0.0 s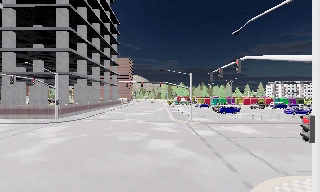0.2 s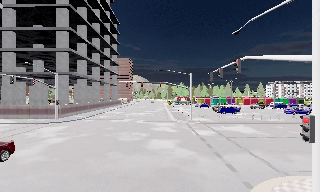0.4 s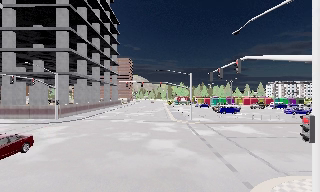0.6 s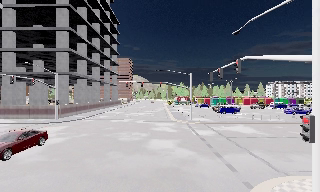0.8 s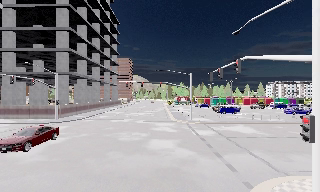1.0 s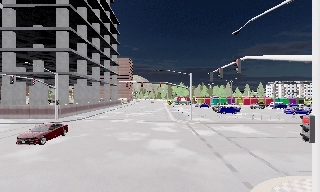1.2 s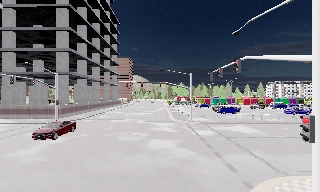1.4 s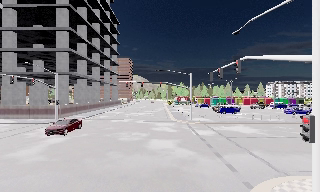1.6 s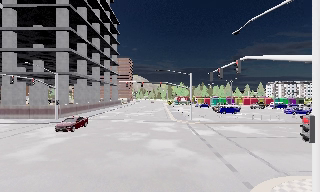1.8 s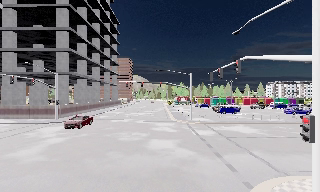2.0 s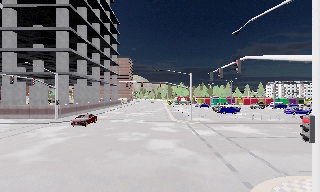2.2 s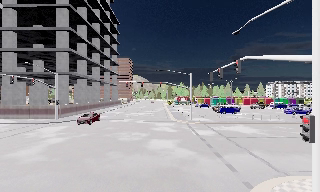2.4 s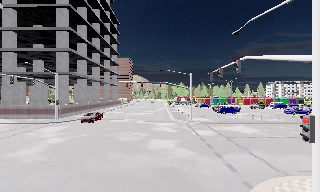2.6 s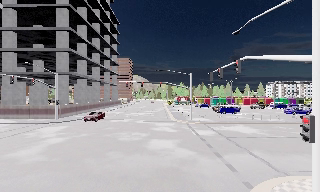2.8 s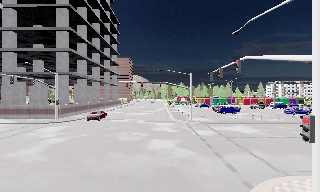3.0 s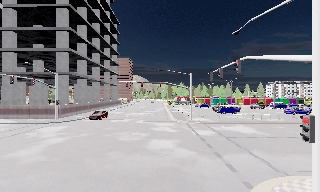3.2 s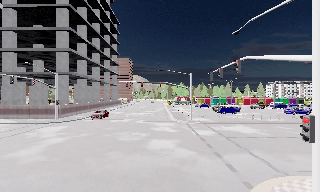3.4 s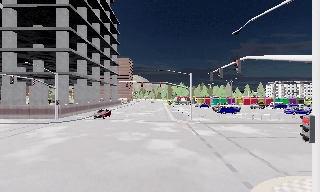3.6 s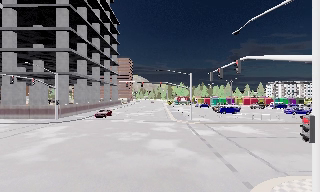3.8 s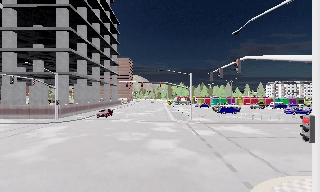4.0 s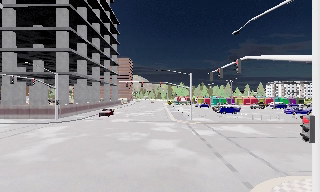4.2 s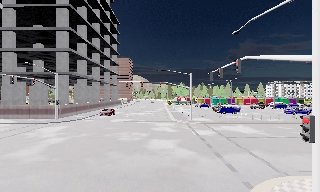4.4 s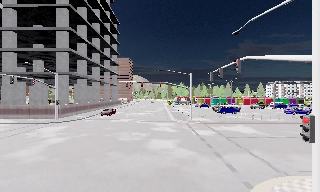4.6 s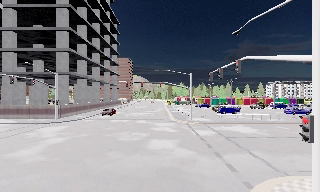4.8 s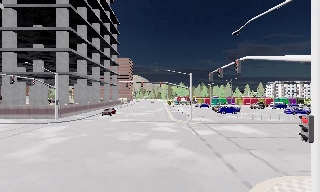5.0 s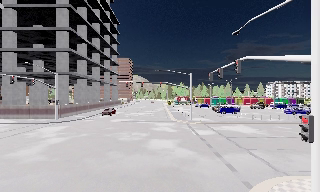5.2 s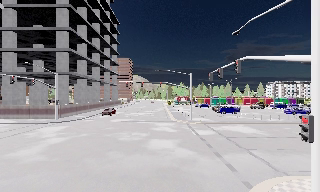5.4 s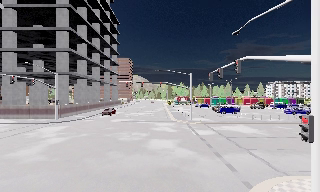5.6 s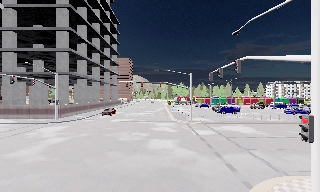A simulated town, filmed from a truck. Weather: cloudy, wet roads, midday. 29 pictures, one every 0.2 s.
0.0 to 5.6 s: The camera keeps its place and its aim.
The film runs backward here.
